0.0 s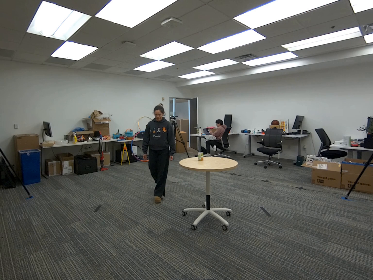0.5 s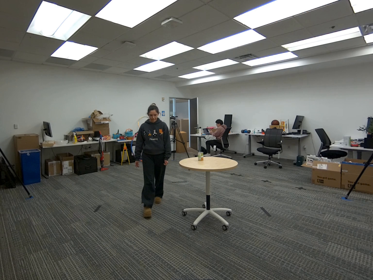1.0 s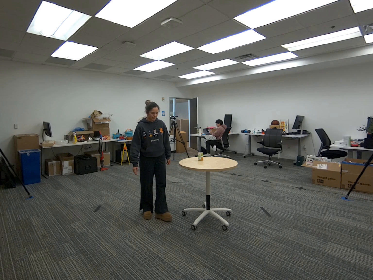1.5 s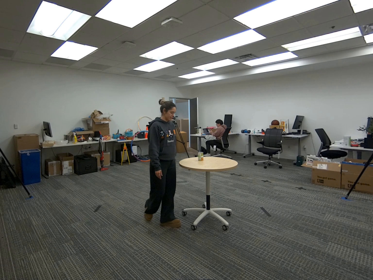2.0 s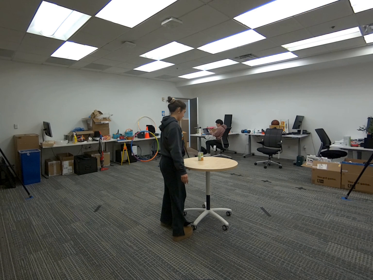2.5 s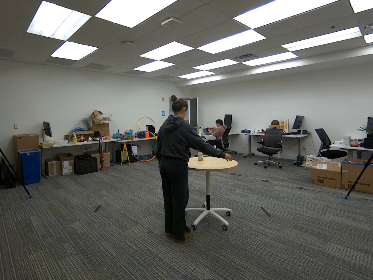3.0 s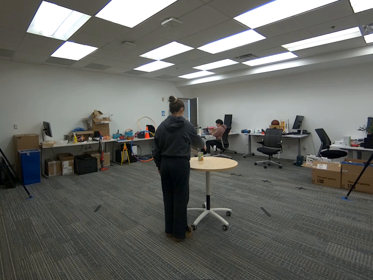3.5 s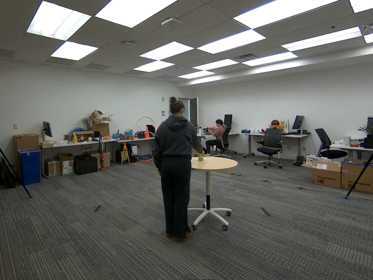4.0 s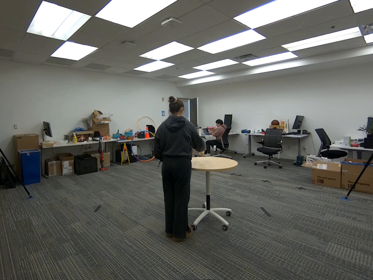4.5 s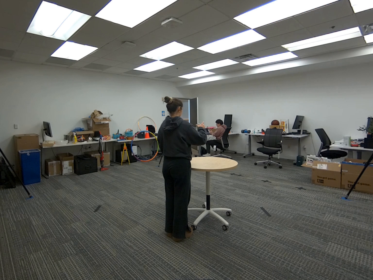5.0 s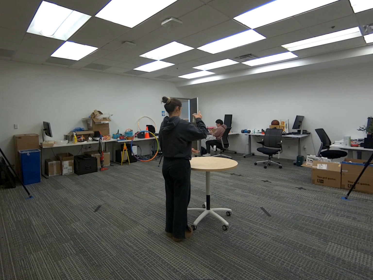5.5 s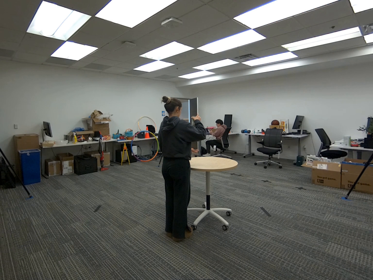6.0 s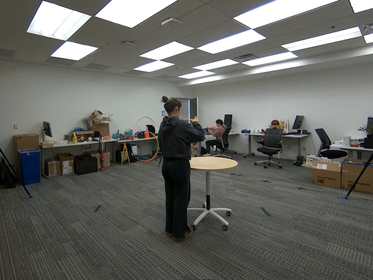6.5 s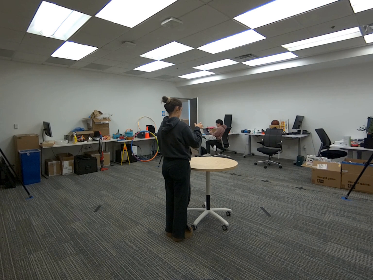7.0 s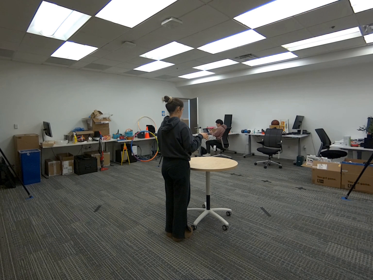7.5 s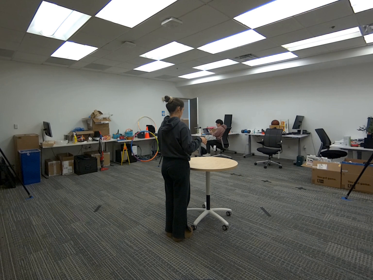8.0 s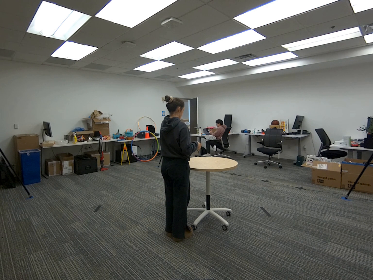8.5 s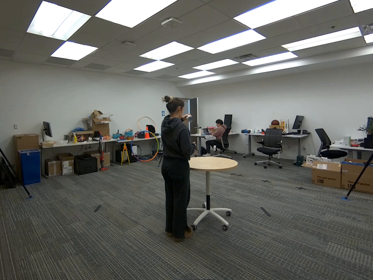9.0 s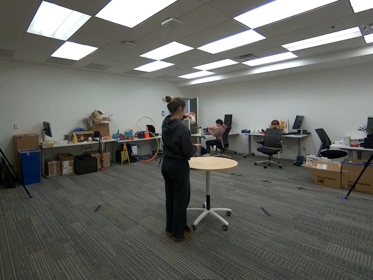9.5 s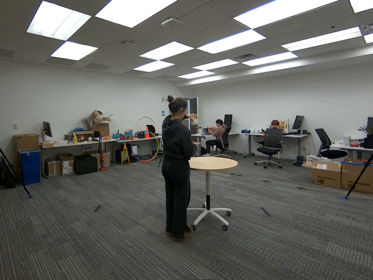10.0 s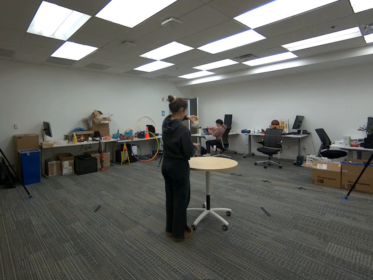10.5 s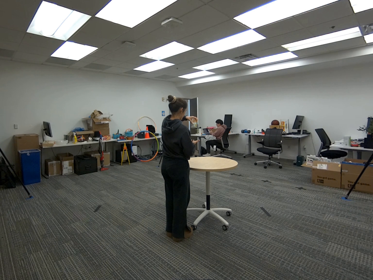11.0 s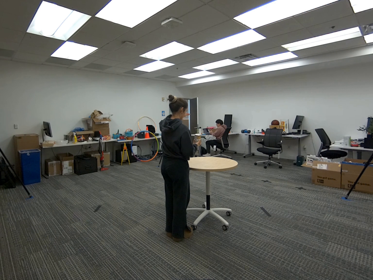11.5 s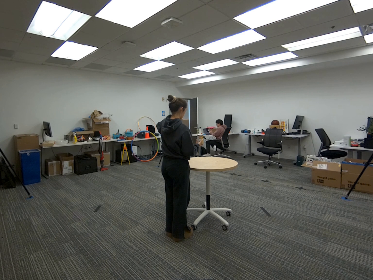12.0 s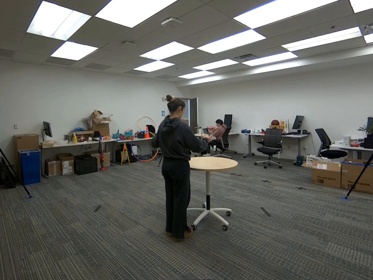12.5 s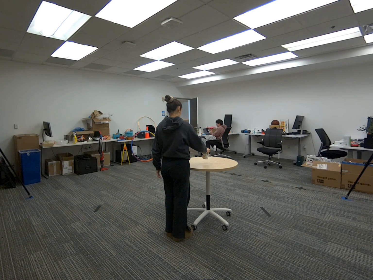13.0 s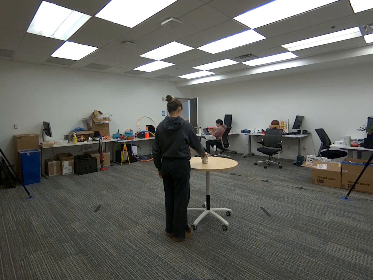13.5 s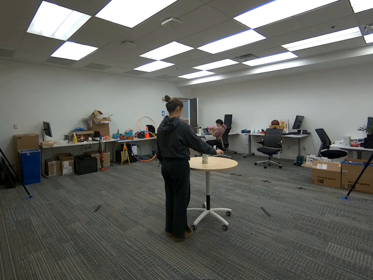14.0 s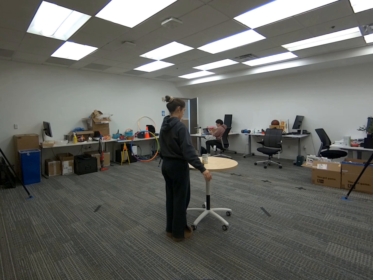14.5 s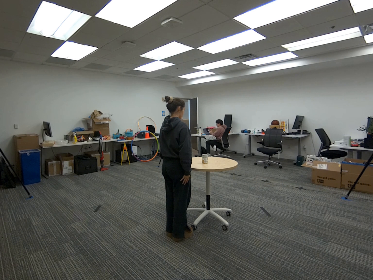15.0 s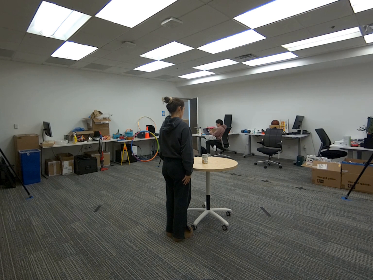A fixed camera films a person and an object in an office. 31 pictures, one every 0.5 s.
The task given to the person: Walk over to the corn can sitting on the round table. Pick up the corn can using your right hand and lift it slightly above you then drop the can onto your left hand. Proceed to then switch hands and drop the can from the left hand to the right hand. Place the can on the round table when completed.
